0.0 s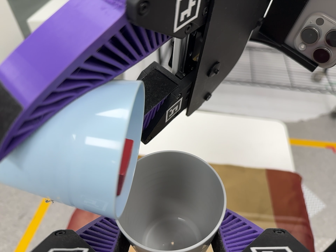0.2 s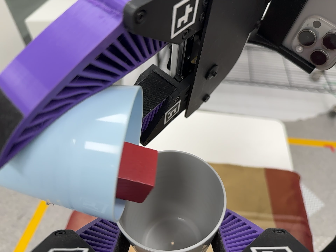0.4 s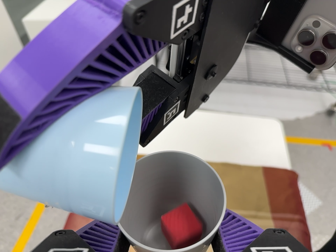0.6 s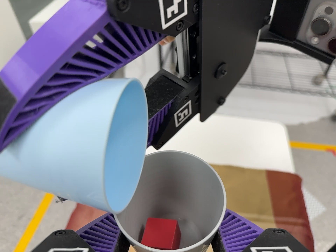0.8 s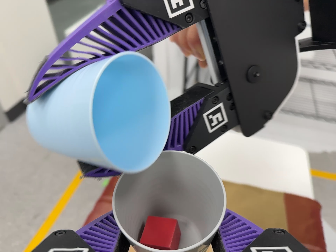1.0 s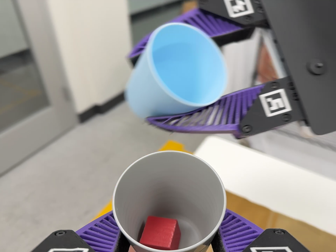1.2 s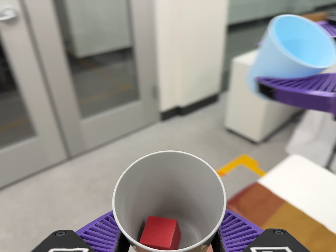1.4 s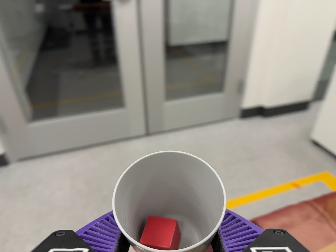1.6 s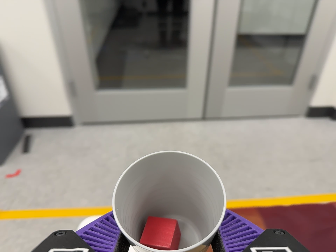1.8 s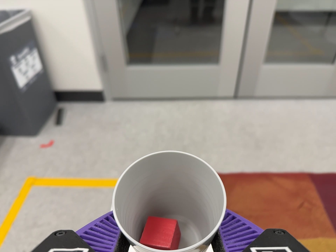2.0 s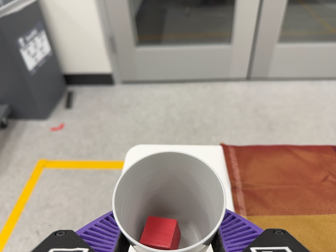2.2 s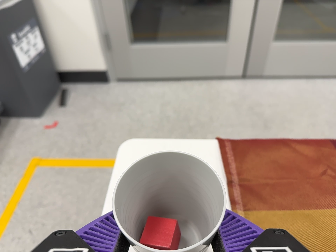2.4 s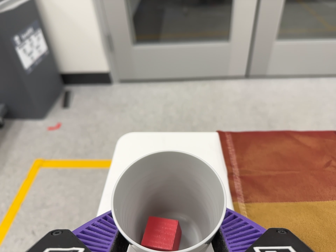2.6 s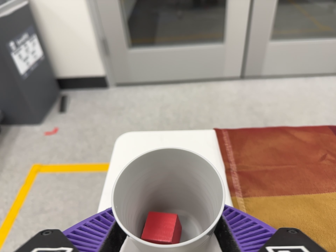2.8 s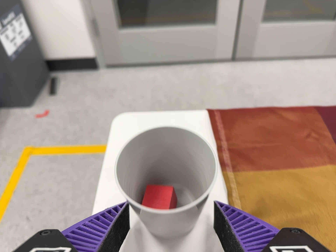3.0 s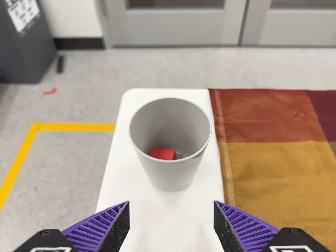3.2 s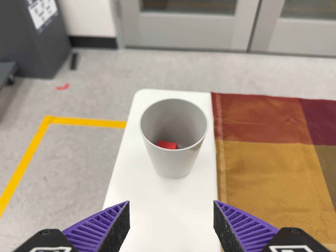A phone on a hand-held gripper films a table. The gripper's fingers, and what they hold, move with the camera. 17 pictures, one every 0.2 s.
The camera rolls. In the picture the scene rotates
clockwise.
The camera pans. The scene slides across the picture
to the right.
0.0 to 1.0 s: The camera pans to its left by about 15 degrees. Its aim tips toward the top of its view by about 10 degrees, and the scene shifts downward. It rolls about its line of sight by about 15 degrees, and the scene rotates clockwise.
1.0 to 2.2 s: The camera swings to its left by about 50 degrees, and the scene slides to the right. It travels toward the bottom of its view and to its left, about 24 cm, so close, fixed things drift upward. It rolls about its line of sight by about 35 degrees, and the scene rotates clockwise.
2.2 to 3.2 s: The camera travels backward and toward the bottom of its view, about 12 cm, so what stands in front gets smaller.
The film runs forward here.
